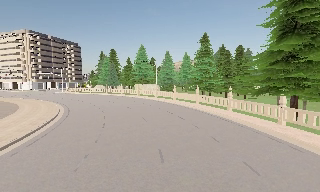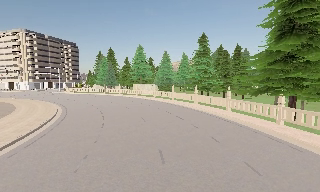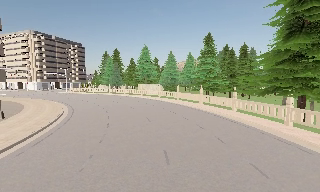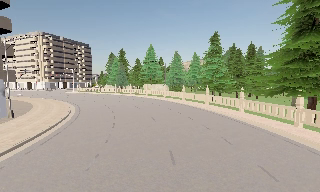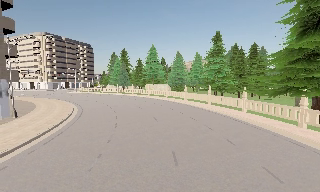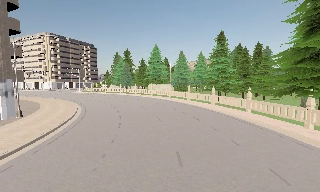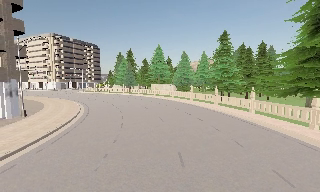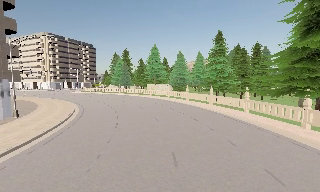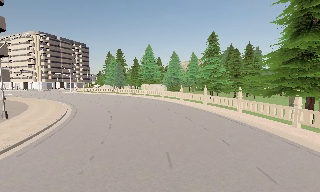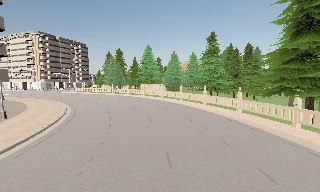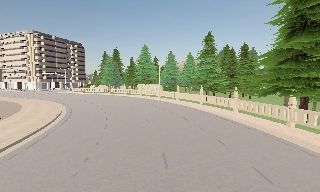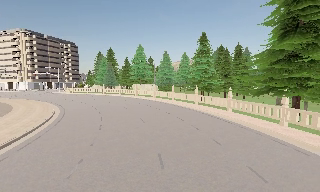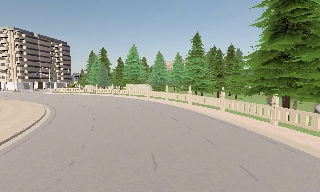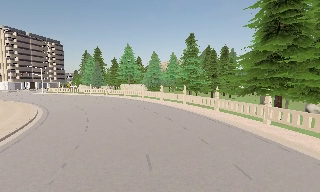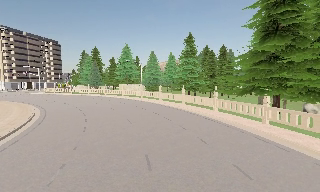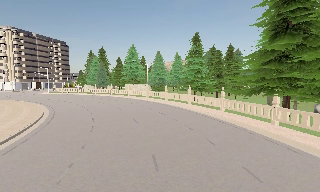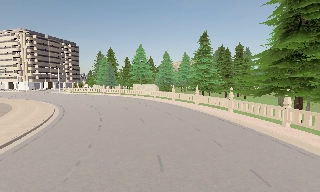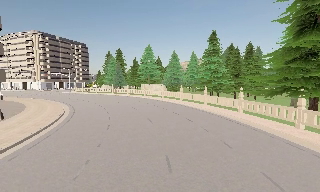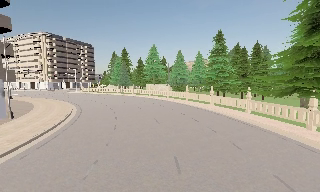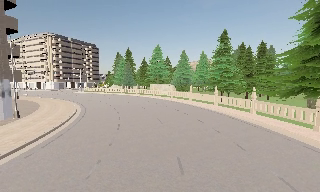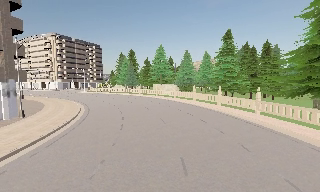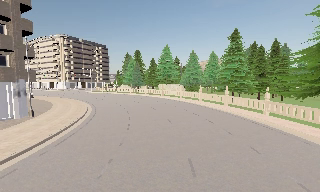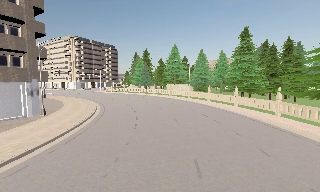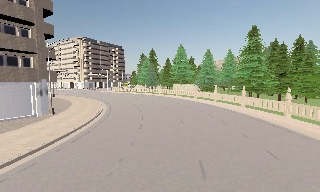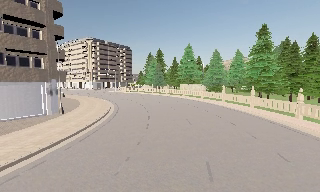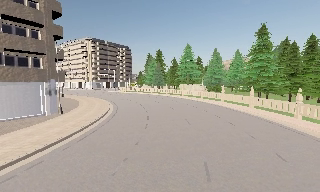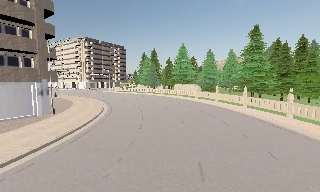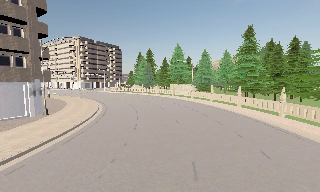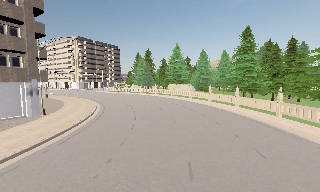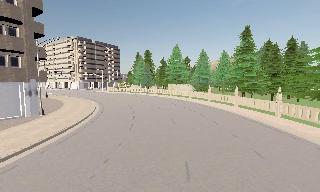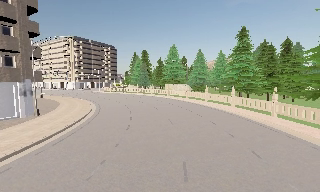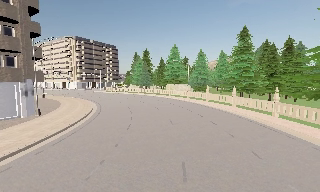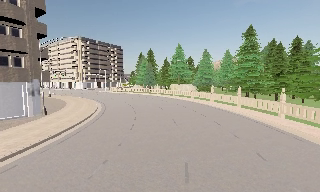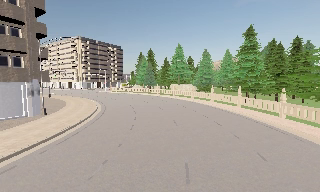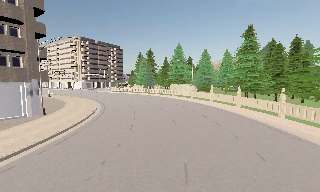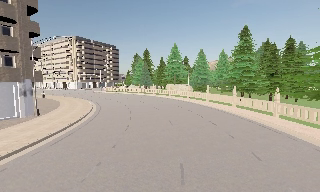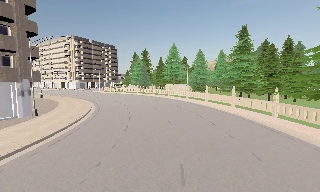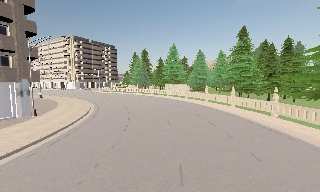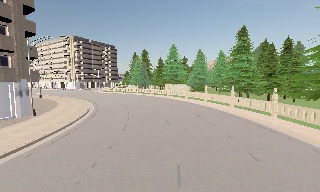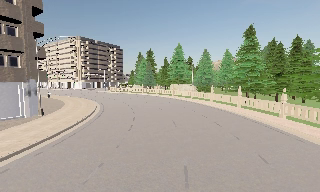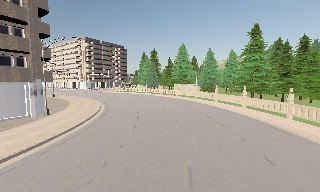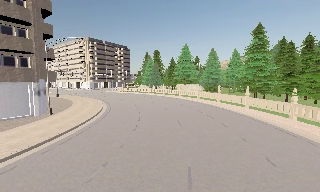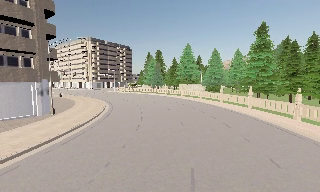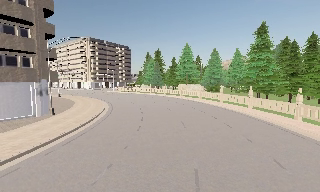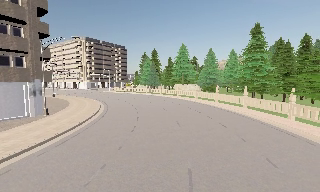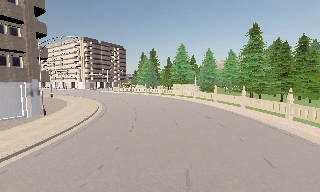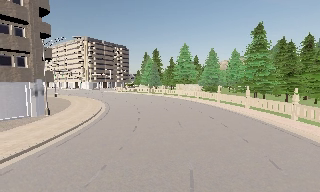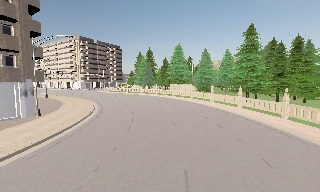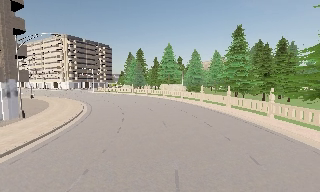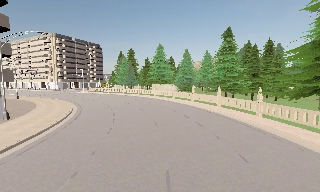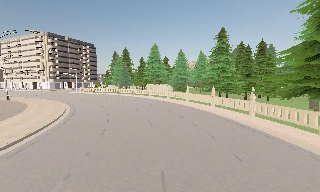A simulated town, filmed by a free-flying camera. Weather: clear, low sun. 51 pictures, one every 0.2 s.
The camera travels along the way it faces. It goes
forward.
0.0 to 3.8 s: The camera travels forward, about 1 m, so what stands in front looms larger.
3.8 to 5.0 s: The scene slides to the right, as the camera pans about 10 degrees to its left.
5.0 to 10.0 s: The camera swings to its right by about 10 degrees, and the scene slides to the left. It travels forward and to its right, about 1 m, so what stands in front looms larger.
The film runs forward here.
